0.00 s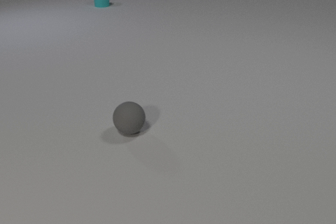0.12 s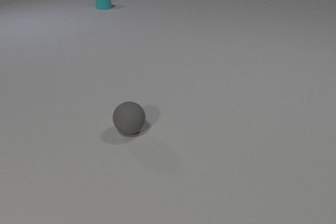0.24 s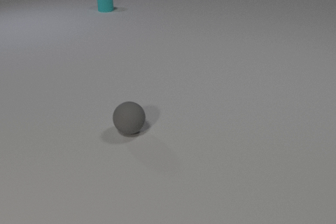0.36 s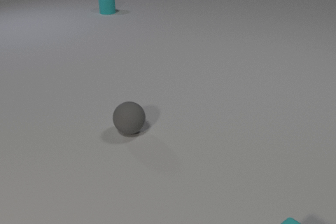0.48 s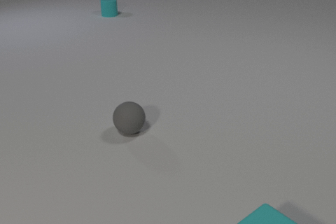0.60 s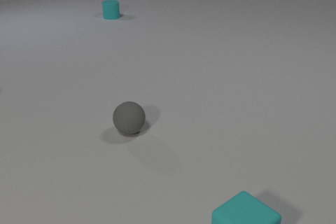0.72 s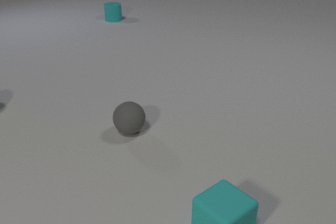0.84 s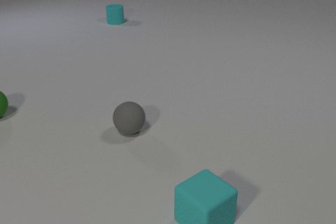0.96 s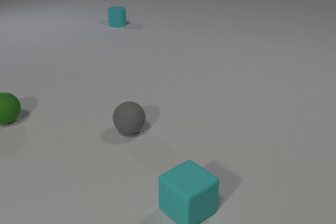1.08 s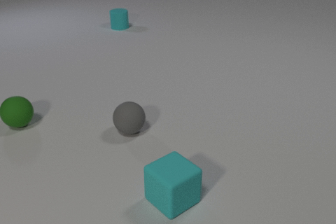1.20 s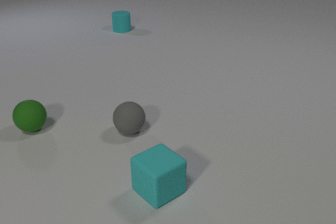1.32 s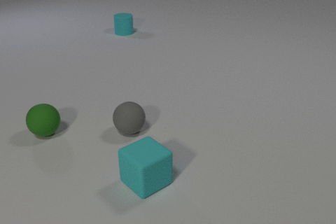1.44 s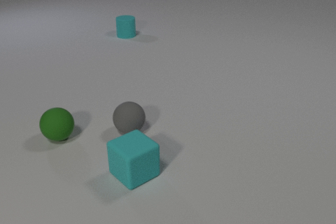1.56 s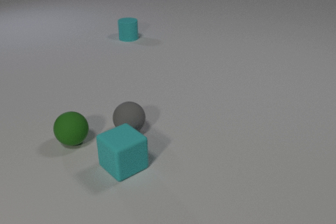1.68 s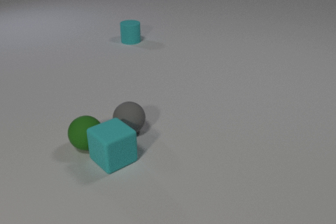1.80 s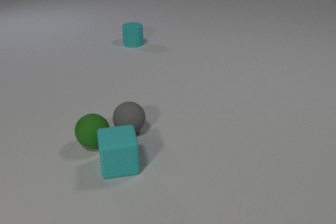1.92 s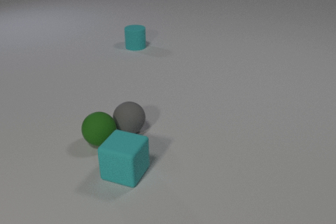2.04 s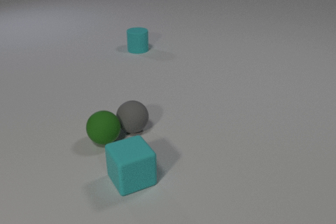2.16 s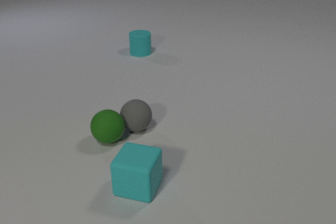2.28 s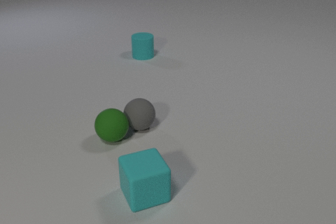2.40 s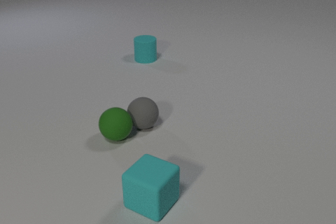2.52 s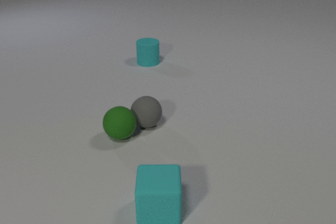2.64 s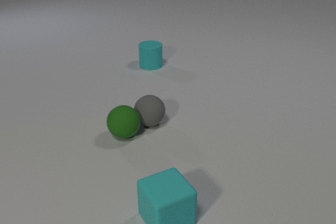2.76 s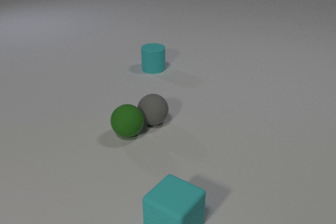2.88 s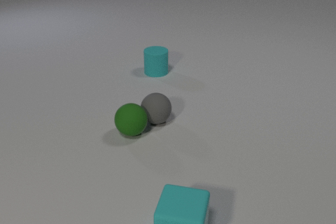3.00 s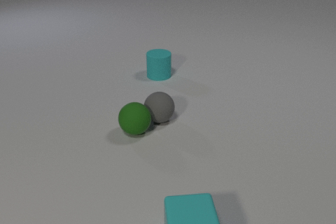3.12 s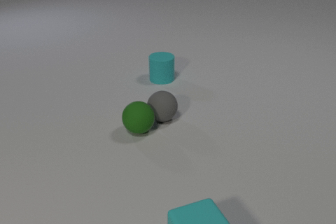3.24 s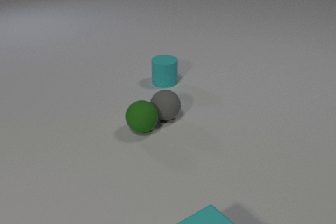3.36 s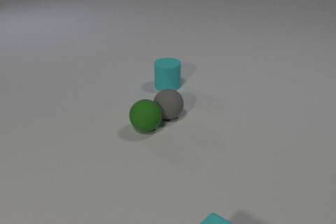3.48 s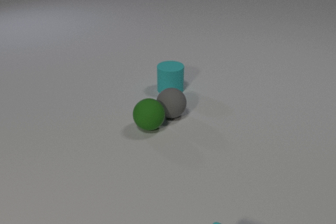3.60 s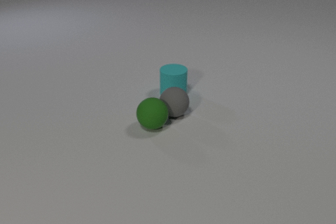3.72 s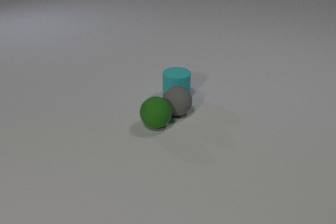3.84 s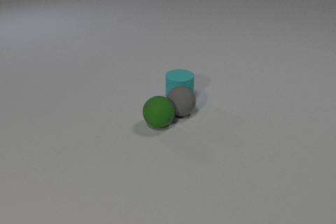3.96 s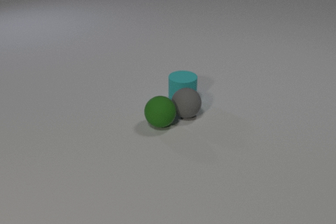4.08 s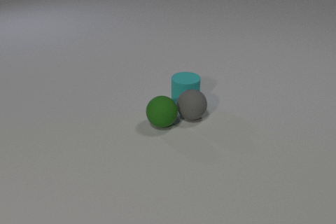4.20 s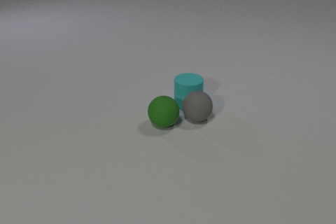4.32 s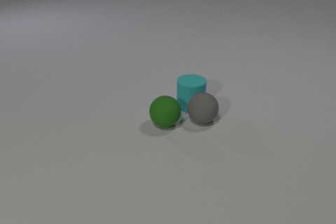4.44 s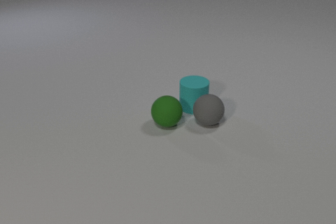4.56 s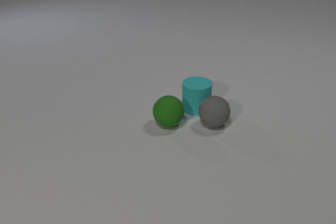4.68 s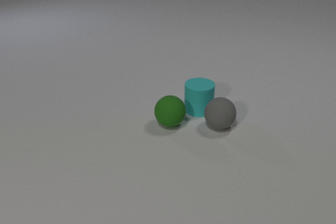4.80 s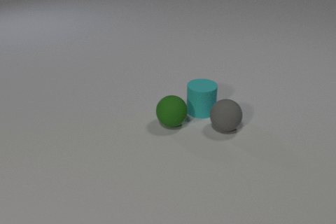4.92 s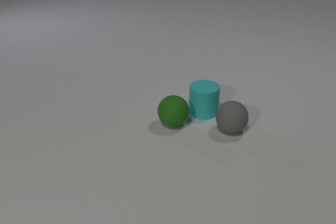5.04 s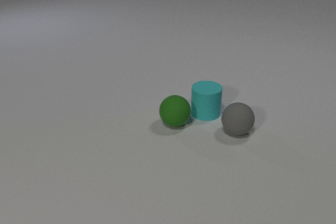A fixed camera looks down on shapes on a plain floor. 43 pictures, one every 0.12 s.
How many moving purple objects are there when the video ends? 0.
Are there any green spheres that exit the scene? no.
How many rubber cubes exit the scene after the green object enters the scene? 1.
0.00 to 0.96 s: The cyan rubber cube comes in at the bottom edge, slides to the left and away from the camera. The green rubber sphere comes in at the left edge, rolls toward the camera and to the right. The cyan rubber cylinder slides toward the camera.
0.96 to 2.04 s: The cyan rubber cube slides to the left and away from the camera. The green rubber sphere rolls to the right and toward the camera. The cyan rubber cylinder slides toward the camera. The cyan rubber cube and the green rubber sphere collide. The green rubber sphere and the gray rubber sphere collide.
2.04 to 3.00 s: The cyan rubber cube slides toward the camera and to the right. The green rubber sphere rolls to the right and away from the camera. The gray rubber sphere rolls to the right and away from the camera. The cyan rubber cylinder slides toward the camera.
3.00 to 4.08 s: The cyan rubber cube slides toward the camera and to the right, leaves at the bottom edge. The green rubber sphere rolls to the right and away from the camera. The gray rubber sphere rolls to the right. The cyan rubber cylinder slides toward the camera and to the right. The gray rubber sphere and the cyan rubber cylinder collide.
4.08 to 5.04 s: The green rubber sphere rolls to the right. The gray rubber sphere rolls to the right and toward the camera. The cyan rubber cylinder slides to the right and toward the camera.
